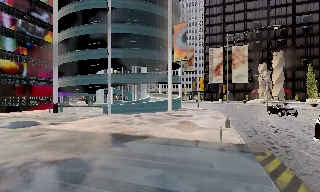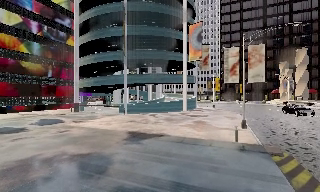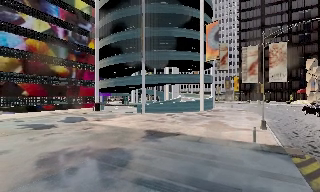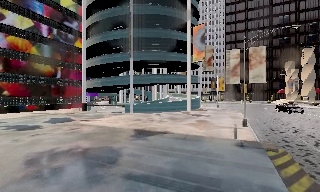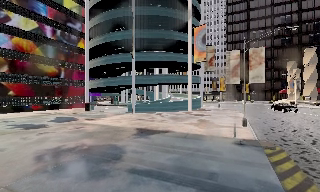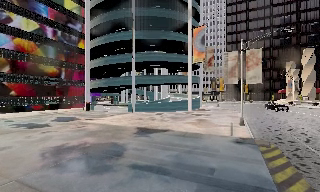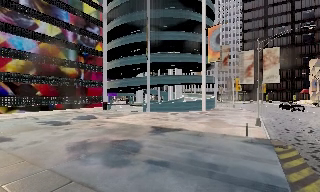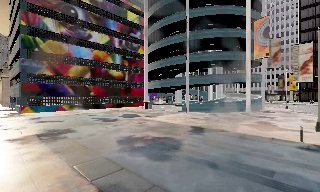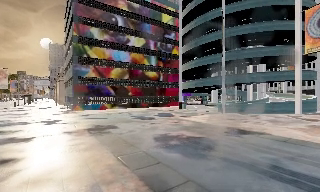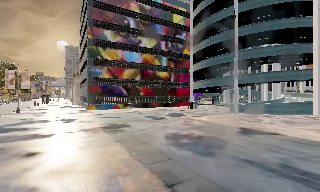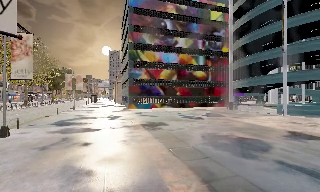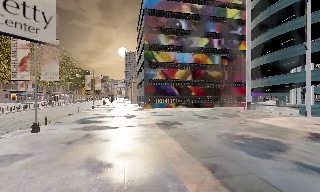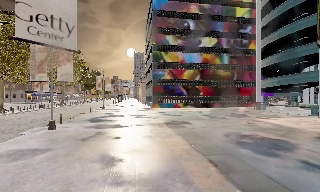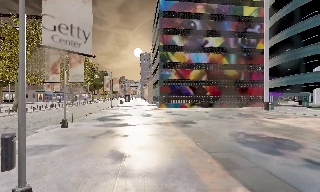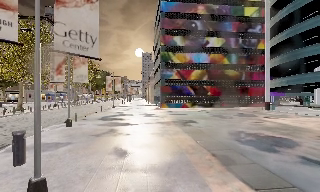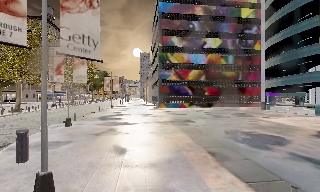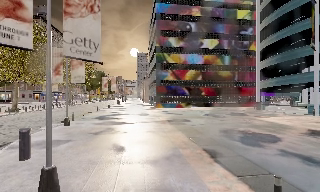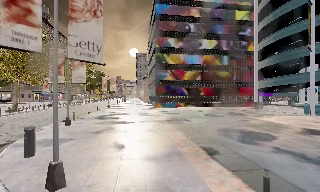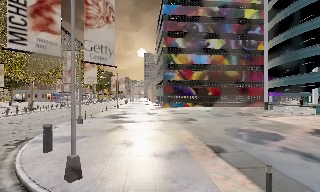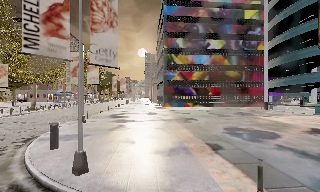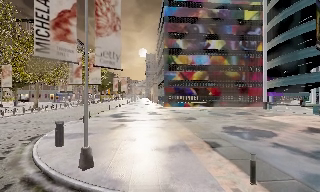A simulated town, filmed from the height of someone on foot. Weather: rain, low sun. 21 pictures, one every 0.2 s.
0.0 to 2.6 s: The scene slides to the right, as the camera pans about 65 degrees to its left. It travels backward, about 4.5 m.
2.6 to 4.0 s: The camera travels backward, about 2.5 m, so what stands in front gets smaller.
The film runs backward here.
